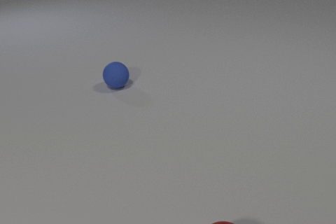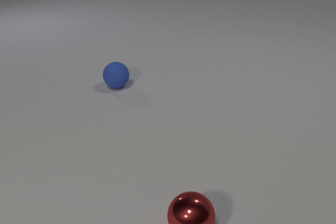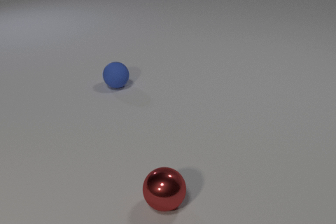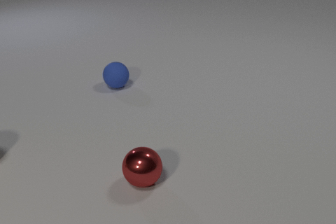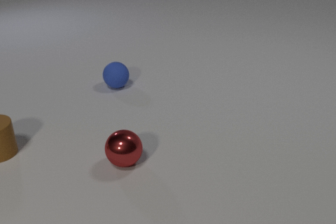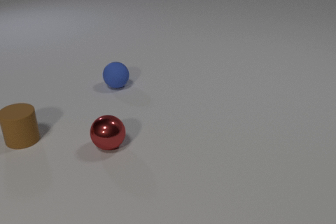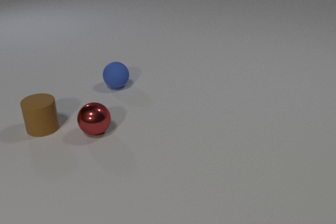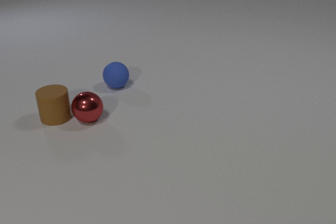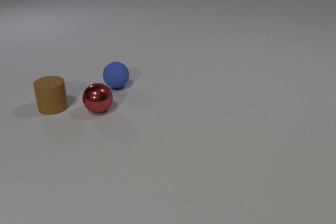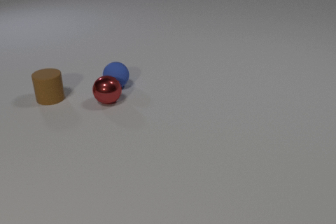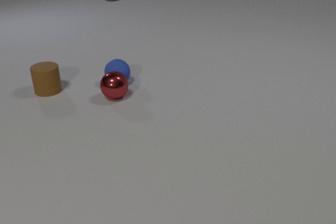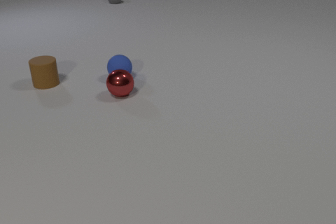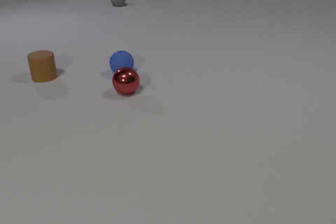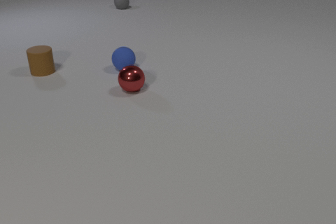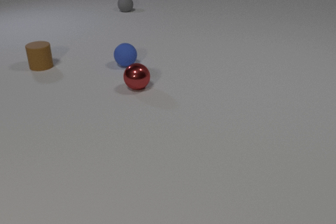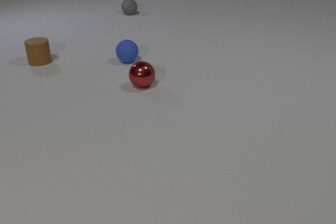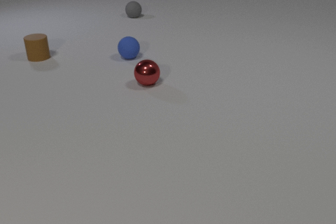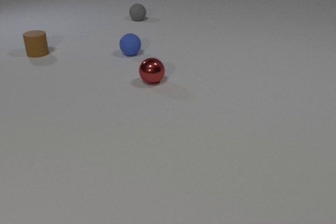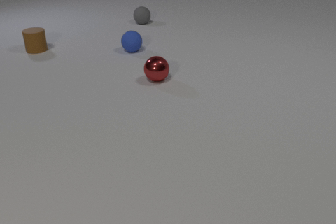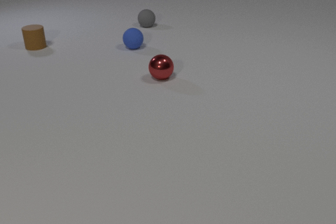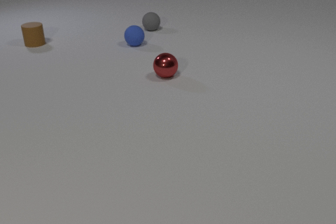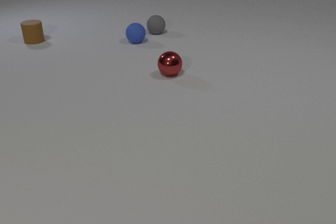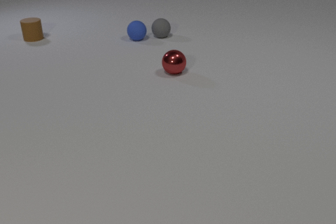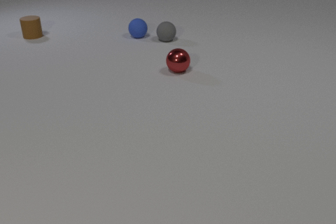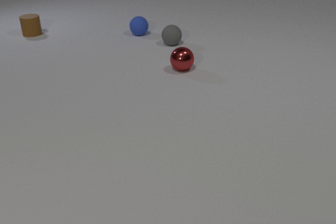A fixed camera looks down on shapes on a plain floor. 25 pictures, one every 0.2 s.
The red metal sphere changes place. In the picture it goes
away from the camera.
The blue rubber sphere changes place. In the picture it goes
away from the camera.
0.0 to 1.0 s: The brown rubber cylinder comes in at the left edge, slides to the right and away from the camera. The red metal sphere rolls away from the camera and to the left.
1.0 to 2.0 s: The brown rubber cylinder slides away from the camera. The red metal sphere rolls away from the camera. The blue rubber sphere rolls away from the camera. The gray rubber sphere comes in at the top edge, rolls toward the camera. The brown rubber cylinder and the red metal sphere collide. The red metal sphere and the blue rubber sphere collide.
2.0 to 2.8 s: The brown rubber cylinder slides away from the camera. The red metal sphere rolls to the right and away from the camera. The blue rubber sphere rolls away from the camera. The gray rubber sphere rolls toward the camera.
2.8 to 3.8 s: The brown rubber cylinder slides away from the camera. The red metal sphere rolls to the right and away from the camera. The blue rubber sphere rolls away from the camera. The gray rubber sphere rolls toward the camera.
3.8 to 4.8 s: The brown rubber cylinder slides away from the camera. The red metal sphere rolls away from the camera and to the right. The blue rubber sphere rolls away from the camera. The gray rubber sphere rolls toward the camera and to the right.
What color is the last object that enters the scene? gray.
What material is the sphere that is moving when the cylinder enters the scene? metal.
How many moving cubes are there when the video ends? 0.
